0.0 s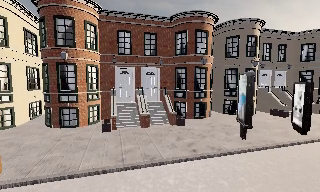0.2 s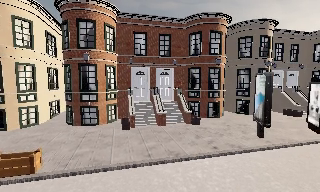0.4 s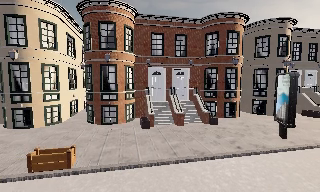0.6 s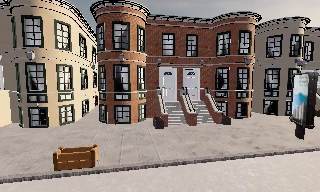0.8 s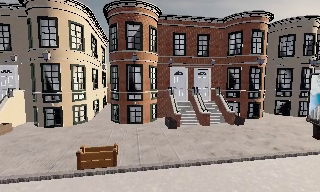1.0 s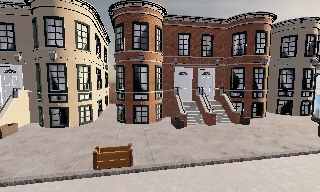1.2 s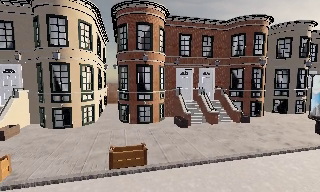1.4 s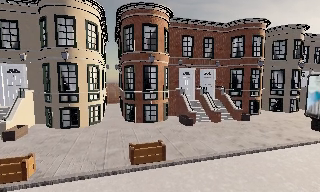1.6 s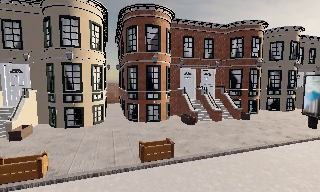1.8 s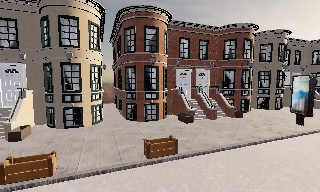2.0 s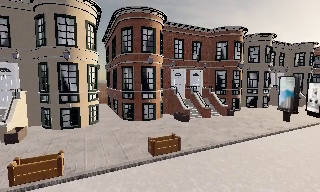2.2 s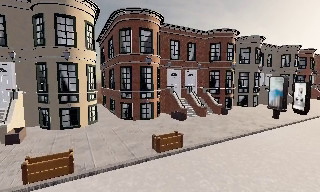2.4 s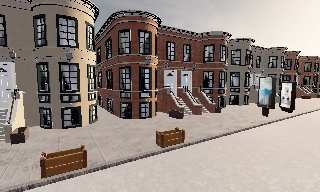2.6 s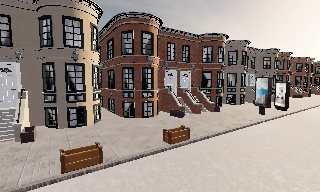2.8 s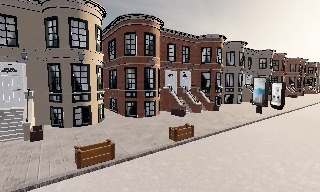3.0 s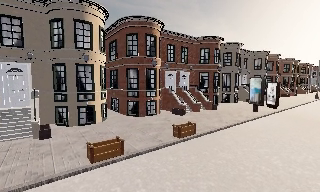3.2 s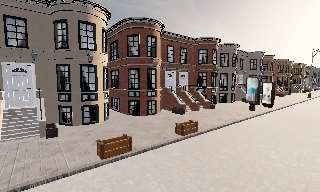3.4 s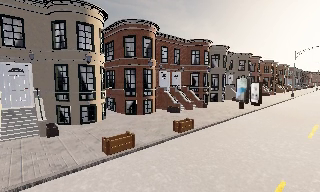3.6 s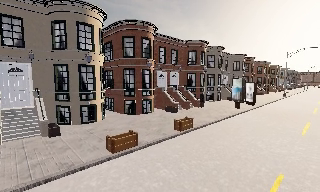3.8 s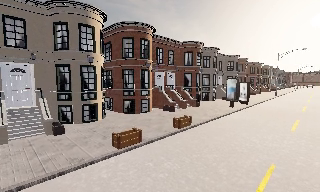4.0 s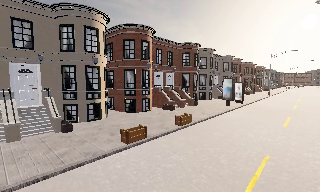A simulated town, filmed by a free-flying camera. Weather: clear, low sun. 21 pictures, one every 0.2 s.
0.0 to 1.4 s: The camera travels to its left, about 4.5 m, so close, fixed things drift to the right.
1.4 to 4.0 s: The camera pans to its right, which is clockwise from overhead, by about 30 degrees. It travels to its left and backward, about 7 m.
The film runs backward here.
